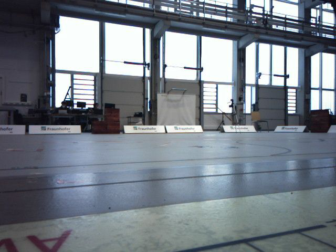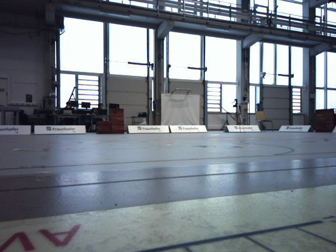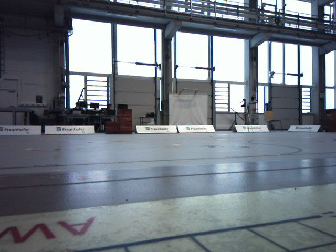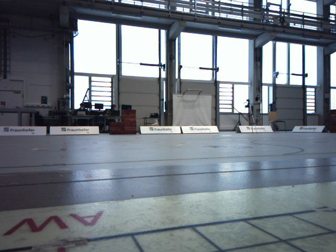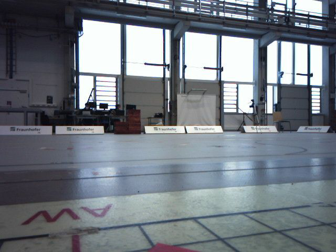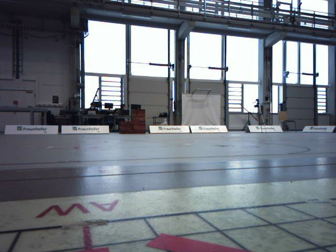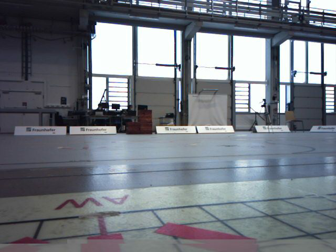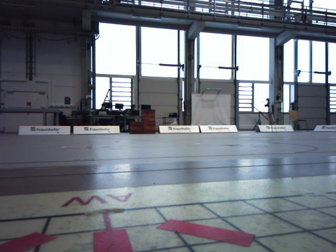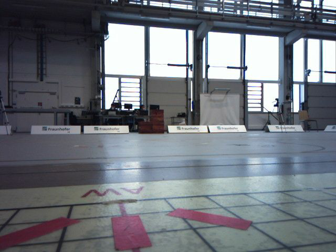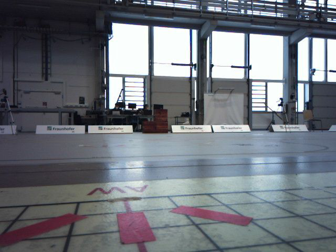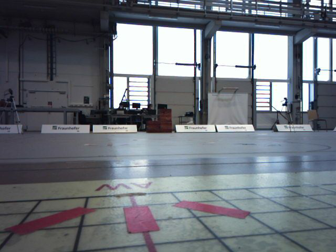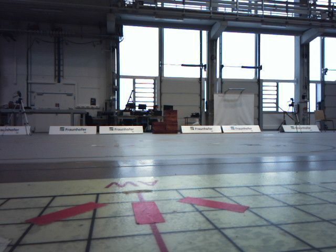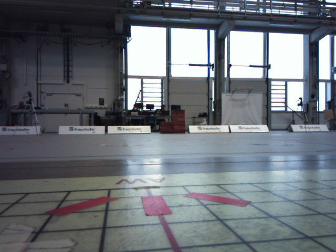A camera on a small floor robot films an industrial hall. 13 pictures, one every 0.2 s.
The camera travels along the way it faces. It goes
backward.
0.0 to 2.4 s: The camera swings to its left by about 15 degrees, and the scene slides to the right. It travels backward, about 0.5 m, so what stands in front gets smaller.
The film runs backward here.
